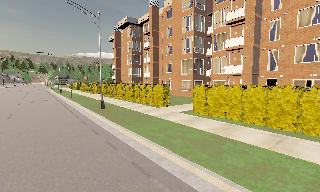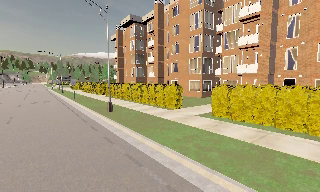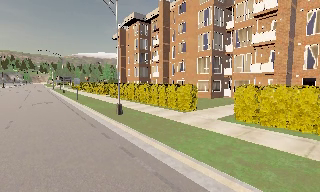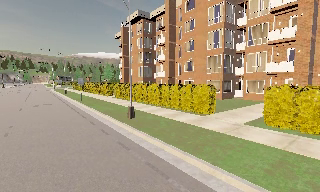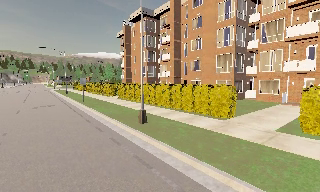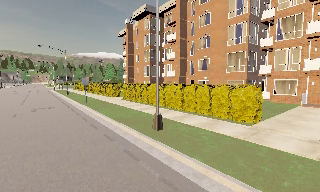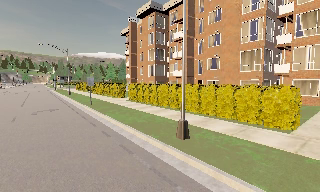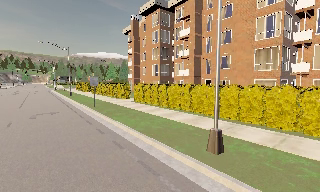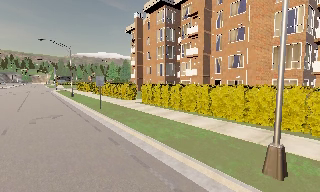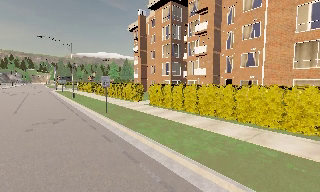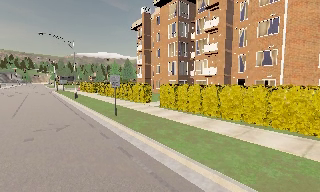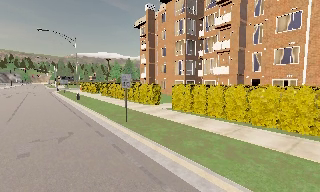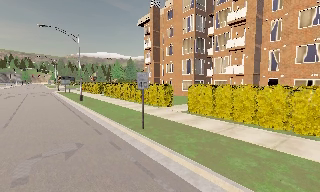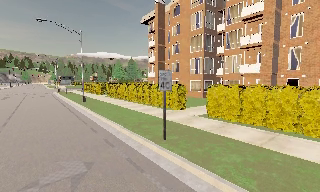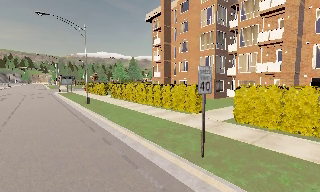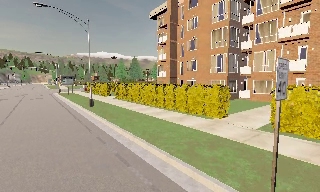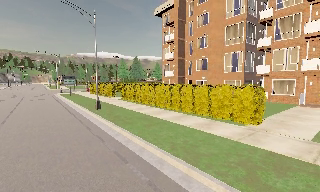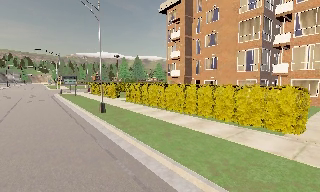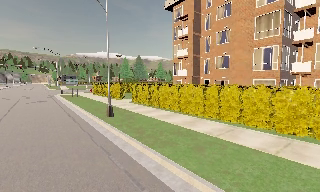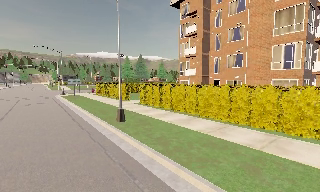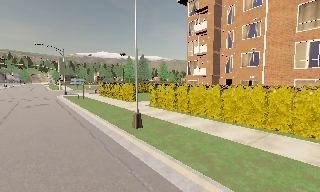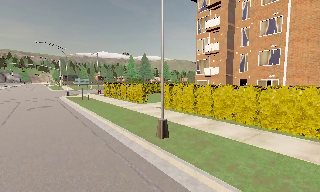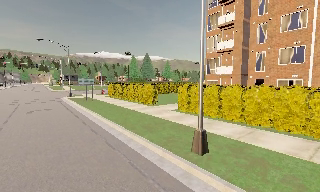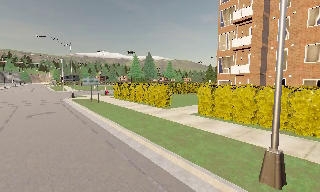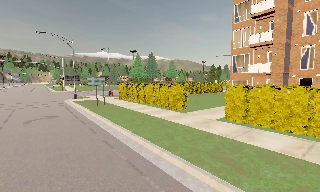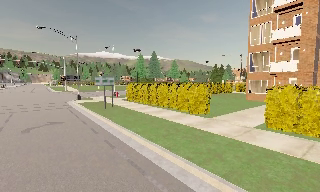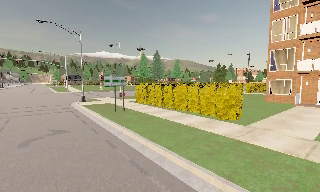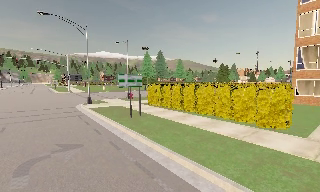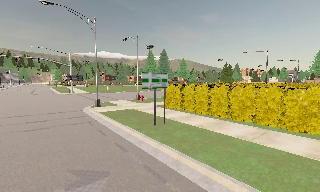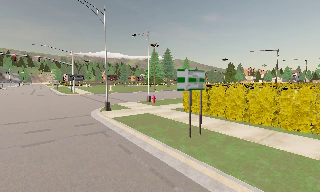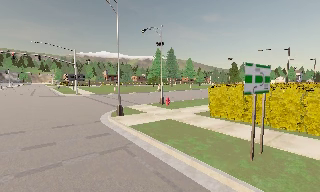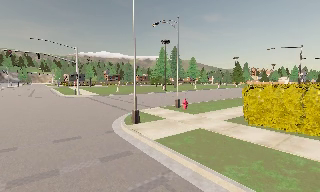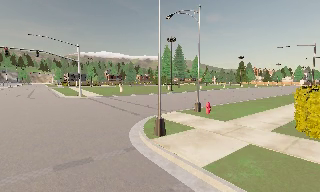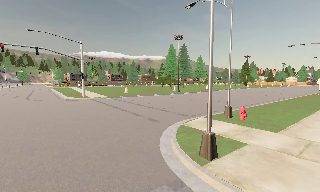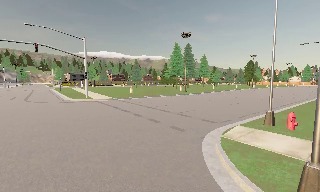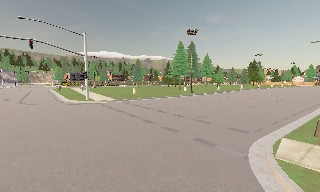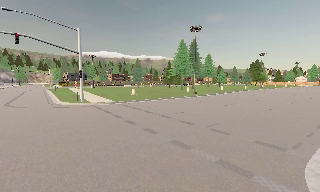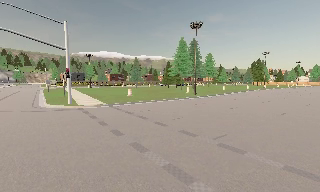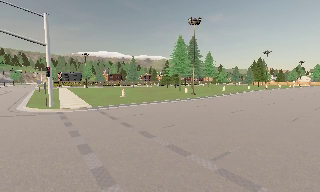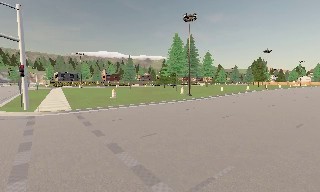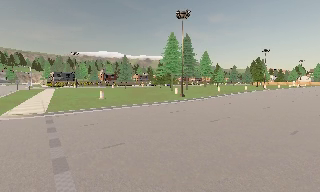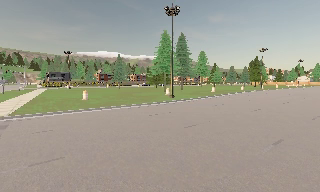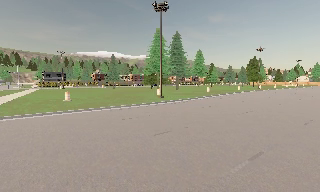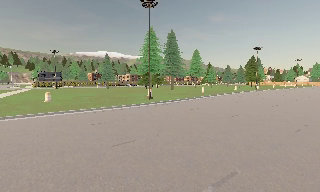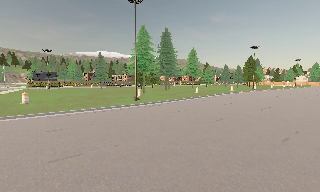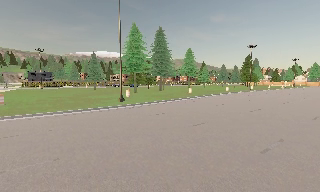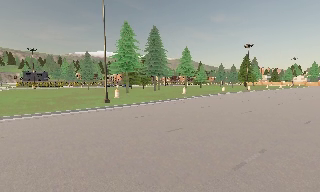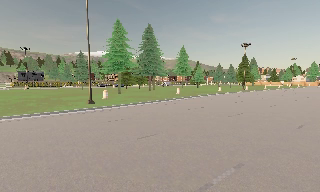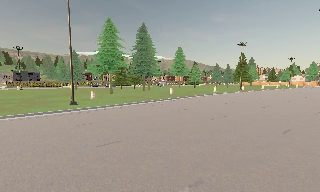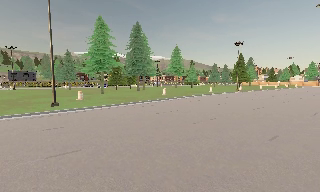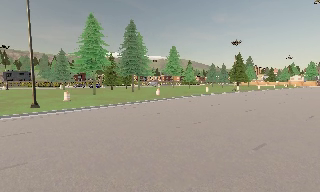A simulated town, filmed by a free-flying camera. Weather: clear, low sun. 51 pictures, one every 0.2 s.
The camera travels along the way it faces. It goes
forward.
0.0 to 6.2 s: The camera travels forward and to its left, about 55 m, so what stands in front looms larger.
6.2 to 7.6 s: The camera travels forward, about 13 m, so what stands in front looms larger.
7.6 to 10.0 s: The camera travels to its right and forward, about 20 m, so close, fixed things drift to the left.
The film runs forward here.
